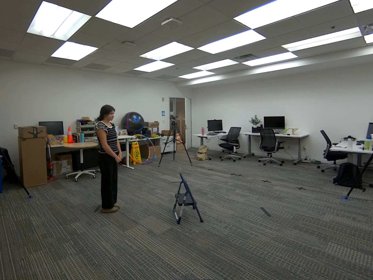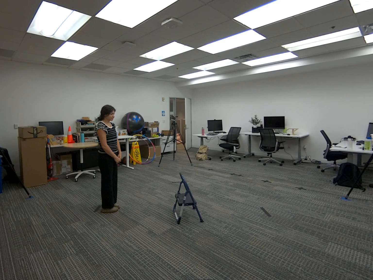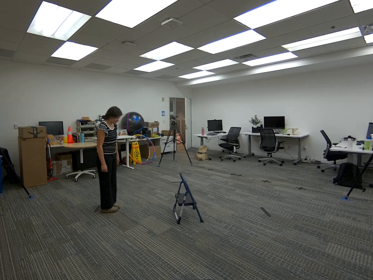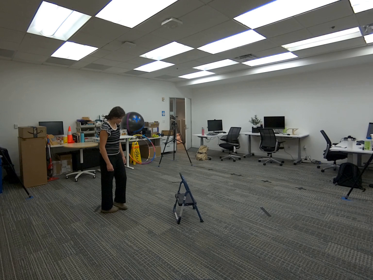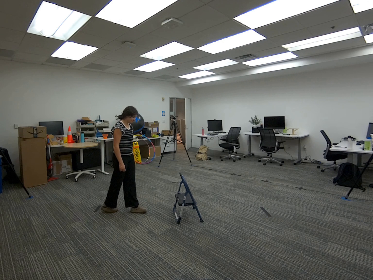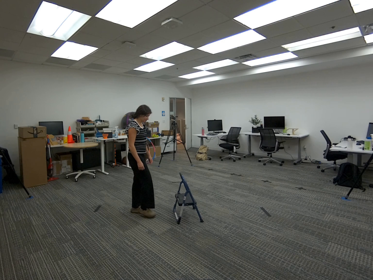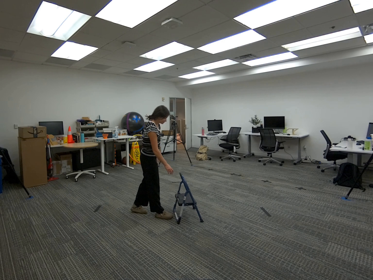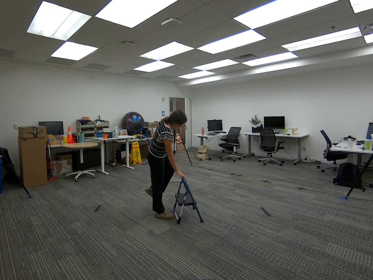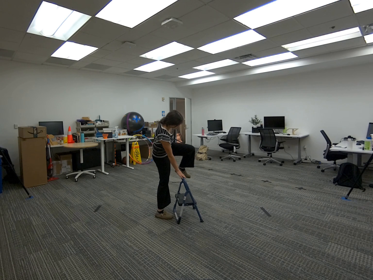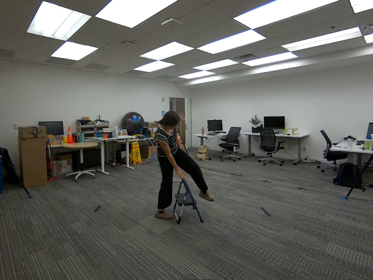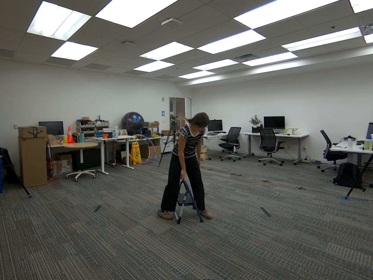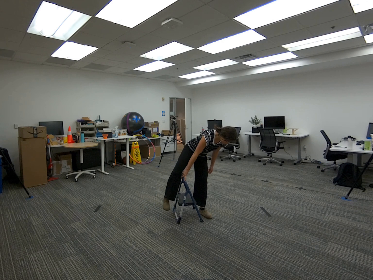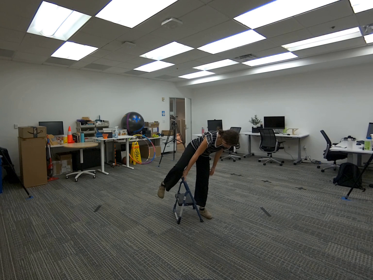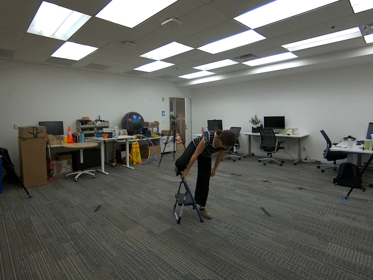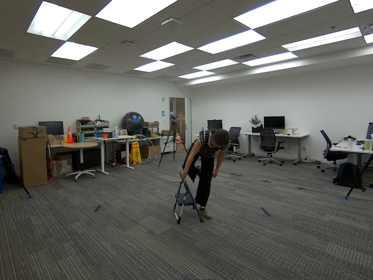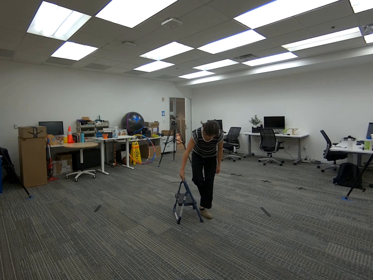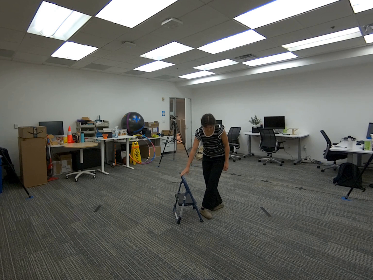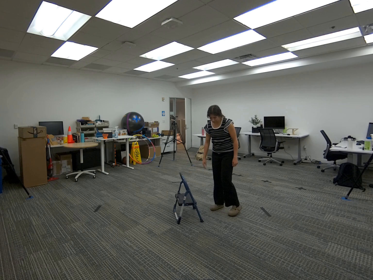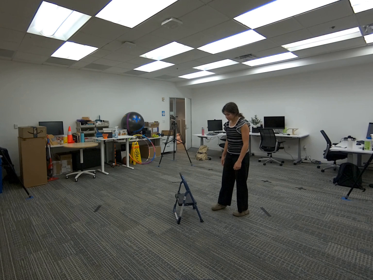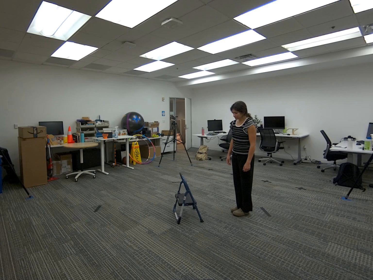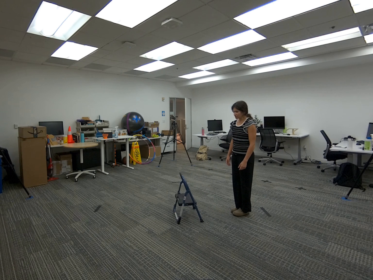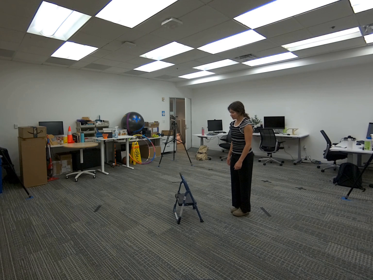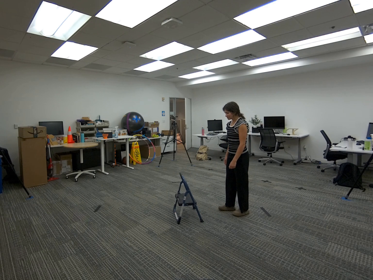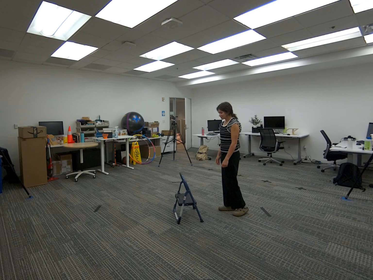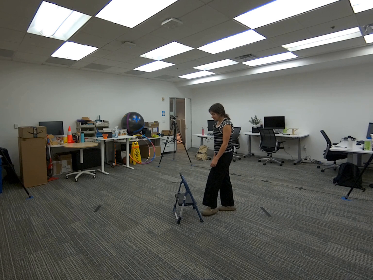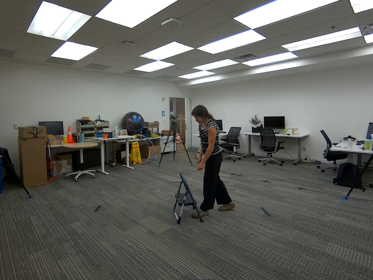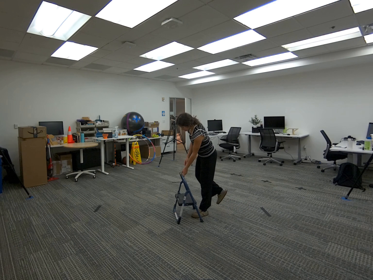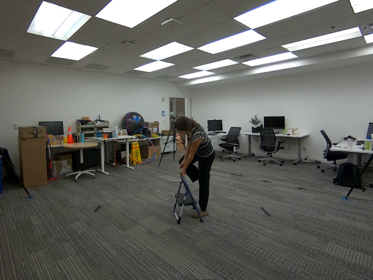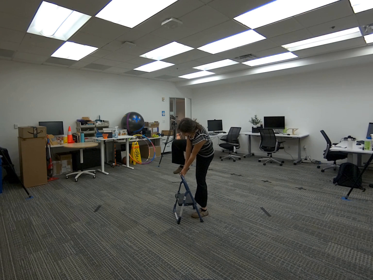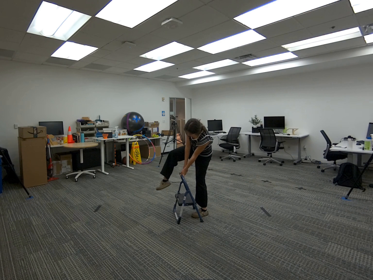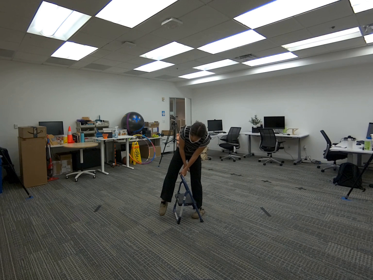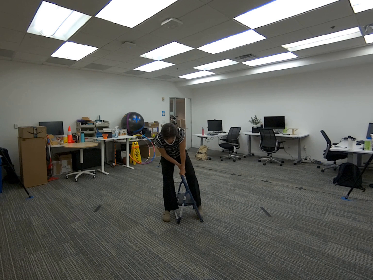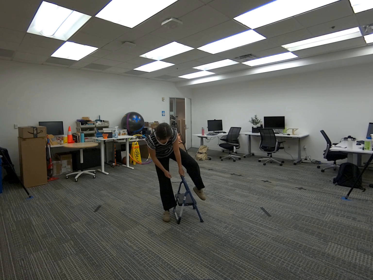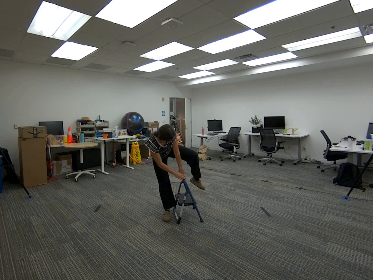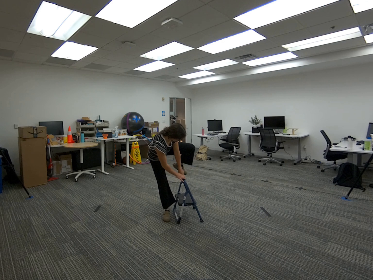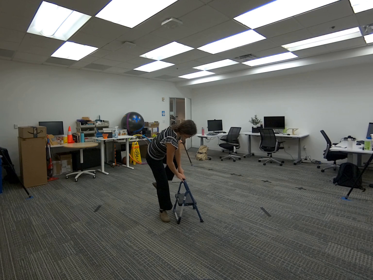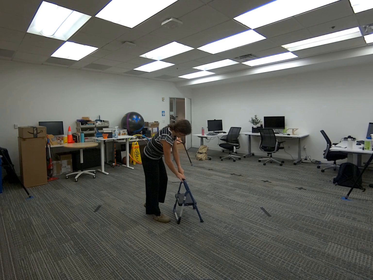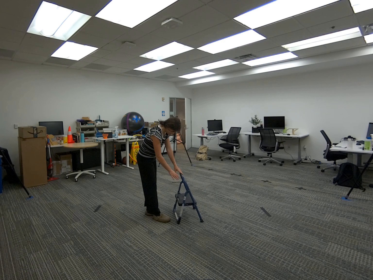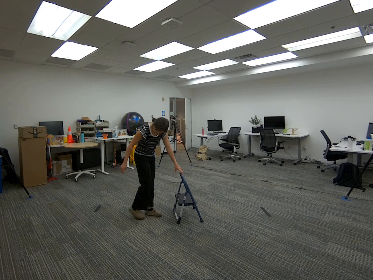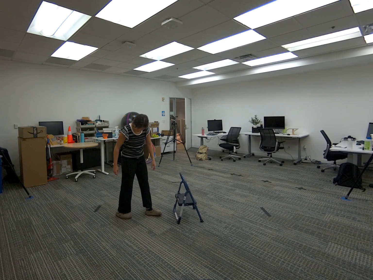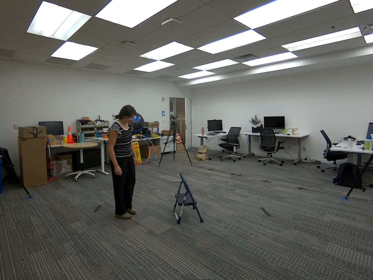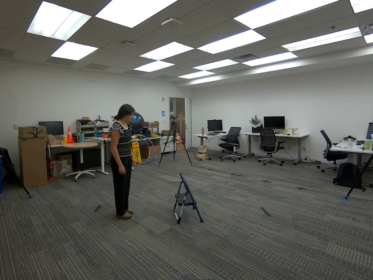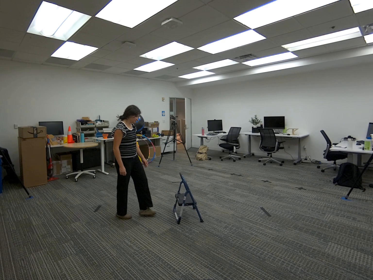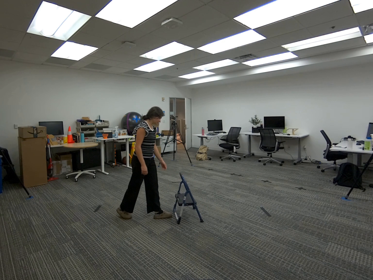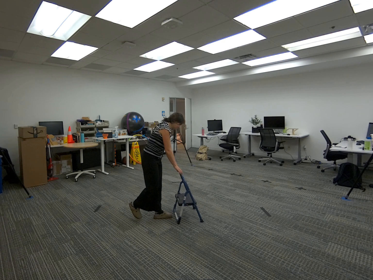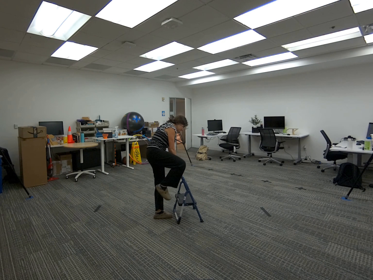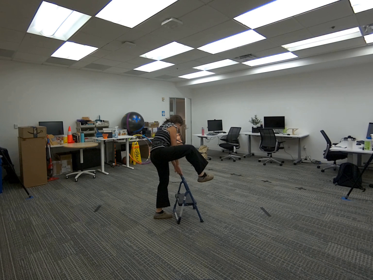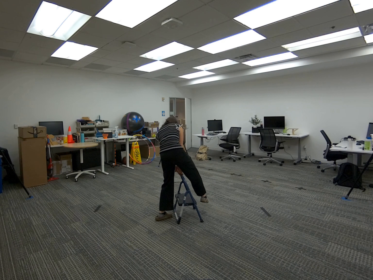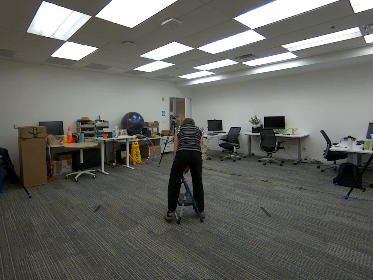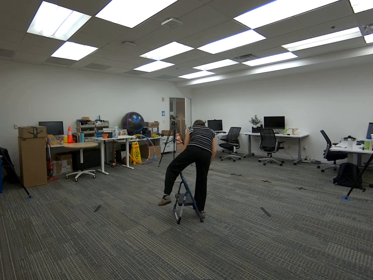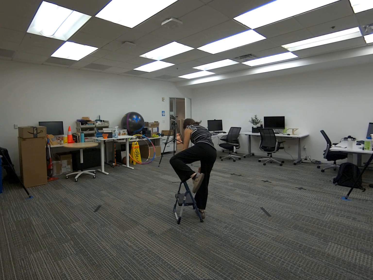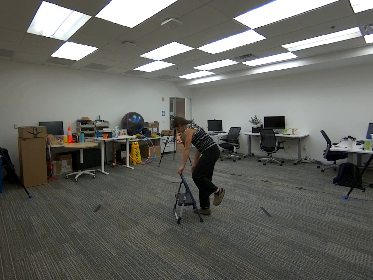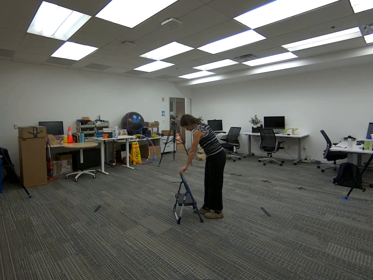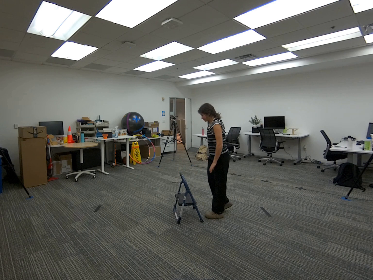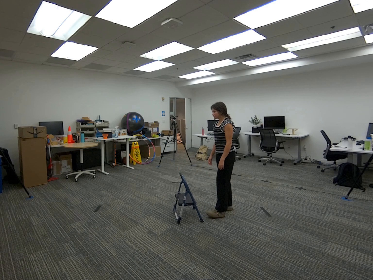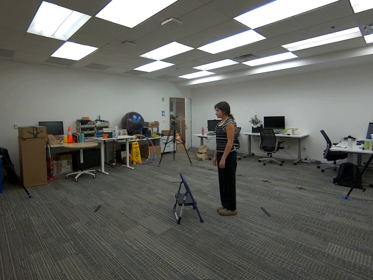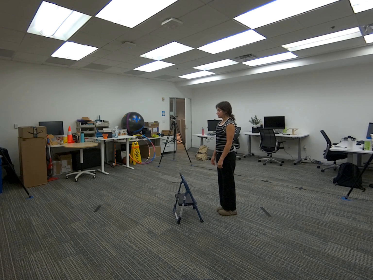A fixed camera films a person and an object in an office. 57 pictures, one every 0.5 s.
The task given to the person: Walk over to the step lader and step over the step ladder using one hand to hold the handle of the ladder.
